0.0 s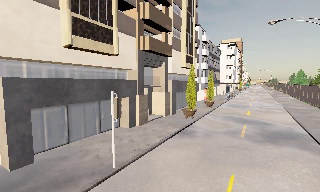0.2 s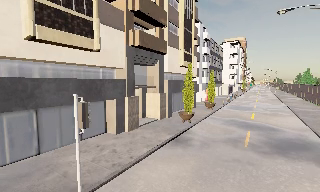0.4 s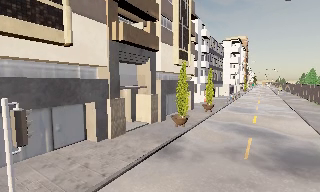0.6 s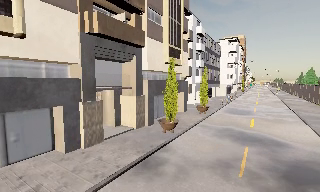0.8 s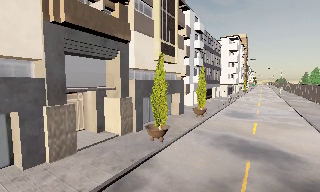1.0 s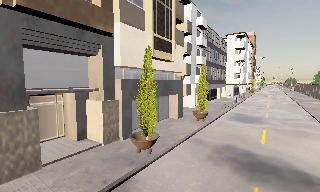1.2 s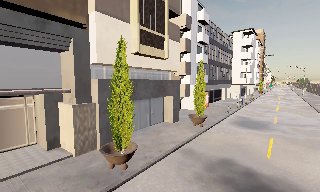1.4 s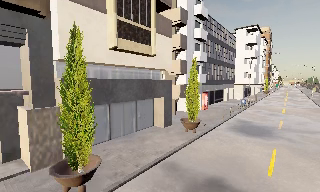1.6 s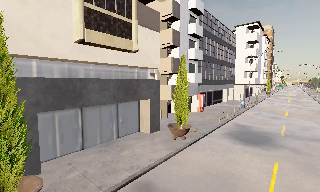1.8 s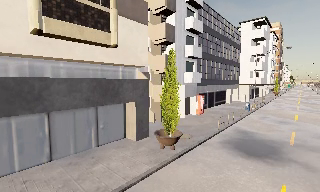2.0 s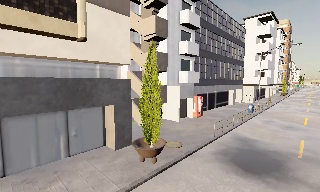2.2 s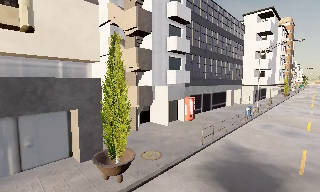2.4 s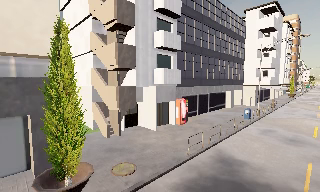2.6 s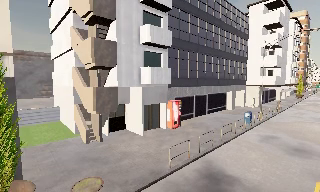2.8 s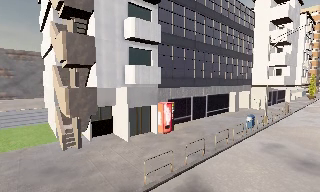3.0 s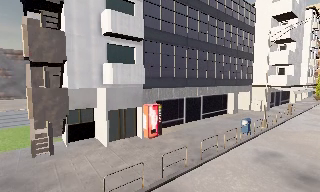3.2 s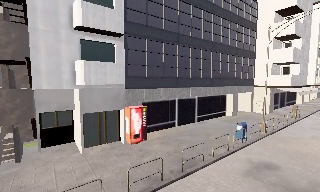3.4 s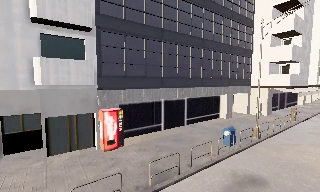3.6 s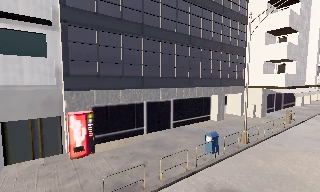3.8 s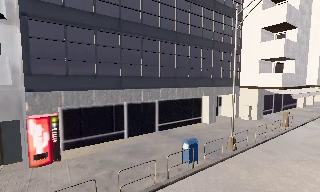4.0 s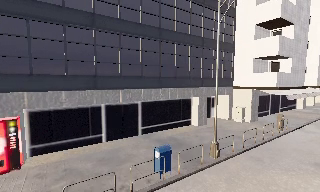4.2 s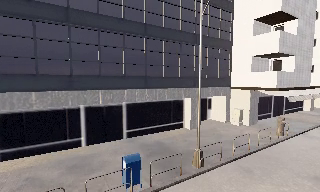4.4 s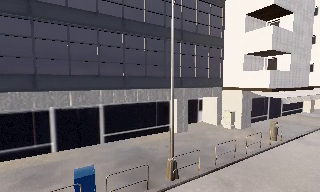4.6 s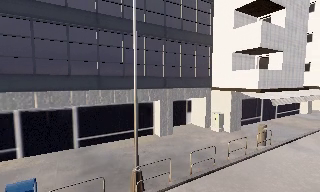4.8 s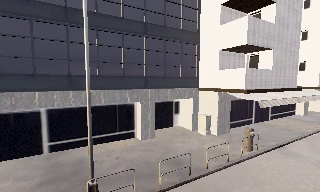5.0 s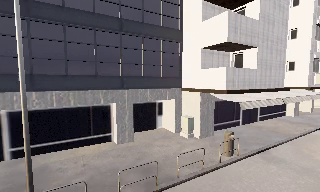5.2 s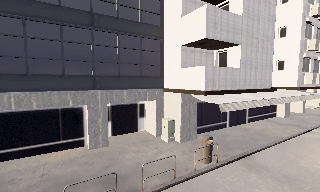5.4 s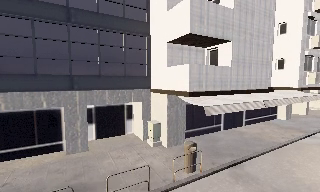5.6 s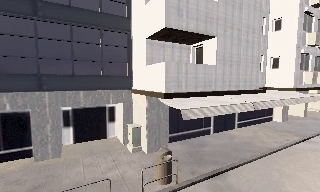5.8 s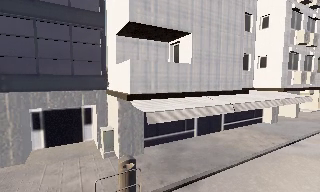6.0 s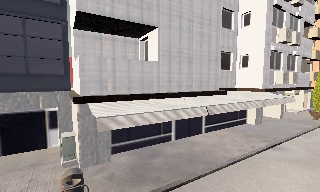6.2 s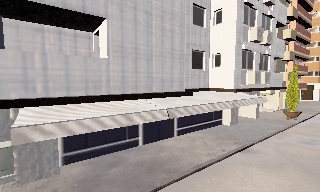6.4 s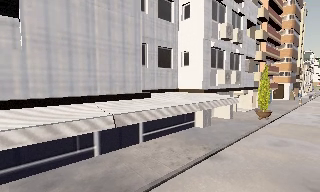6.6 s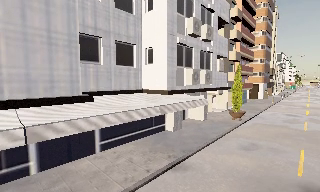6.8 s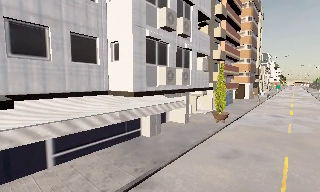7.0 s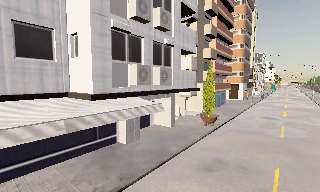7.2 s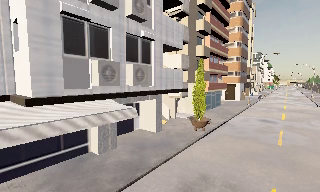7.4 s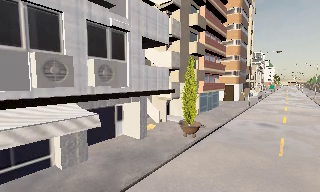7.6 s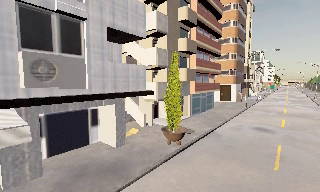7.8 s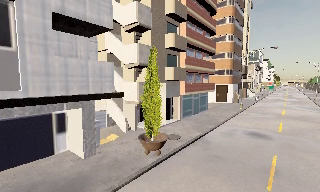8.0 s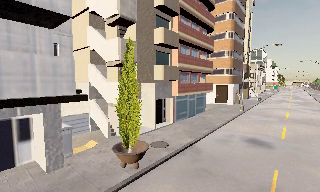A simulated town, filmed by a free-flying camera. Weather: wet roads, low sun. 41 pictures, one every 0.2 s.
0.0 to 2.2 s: The camera pans to its left, which is counterclockwise from overhead, by about 15 degrees. It travels forward and to its right, about 20 m, so what stands in front looms larger.
2.2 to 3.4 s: The camera pans to its left, which is counterclockwise from overhead, by about 10 degrees. It travels to its right and forward, about 10 m, so close, fixed things drift to the left.
3.4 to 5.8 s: The camera travels to its right and forward, about 17 m, so close, fixed things drift to the left.
5.8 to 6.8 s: The camera swings to its right by about 20 degrees, and the scene slides to the left. It travels to its right and forward, about 8 m, so close, fixed things drift to the left.
6.8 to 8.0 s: The camera travels forward and to its right, about 10 m, so what stands in front looms larger.
The film runs forward here.
